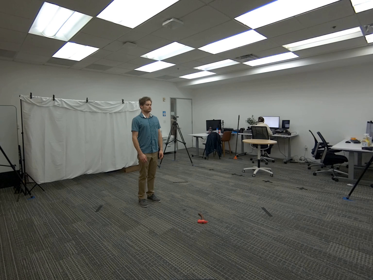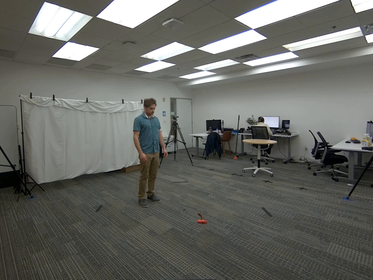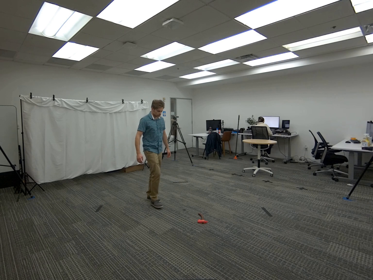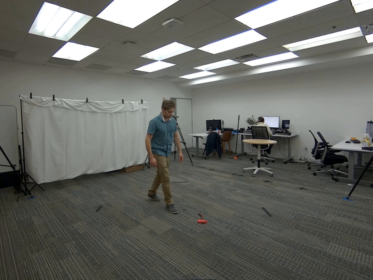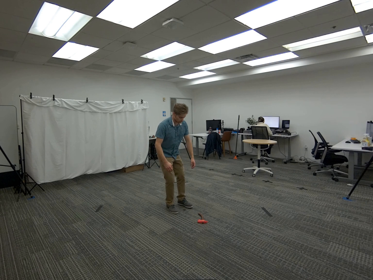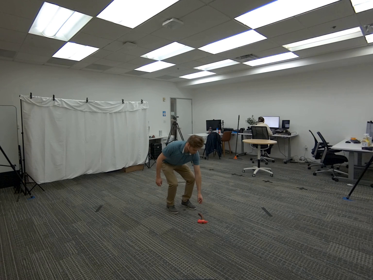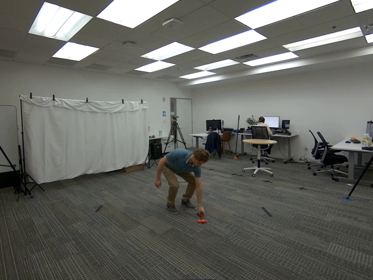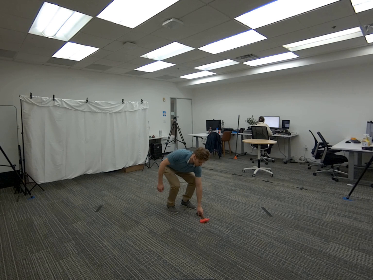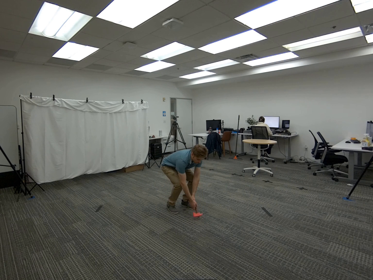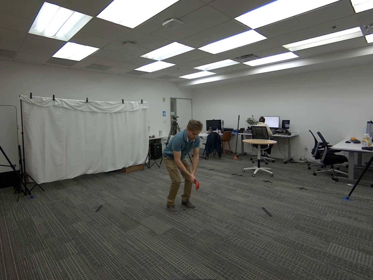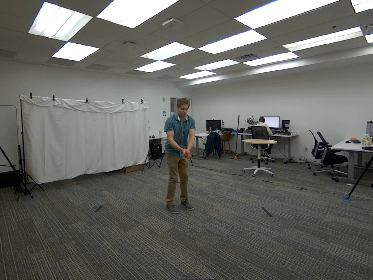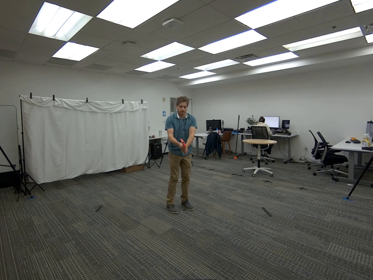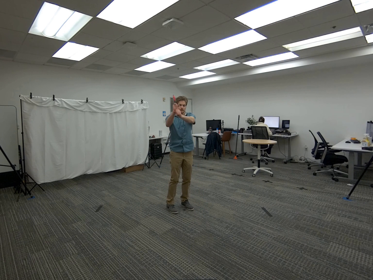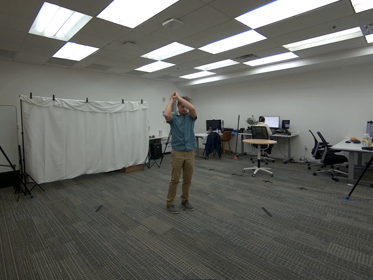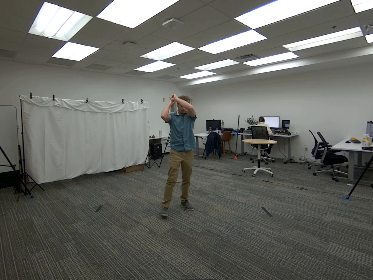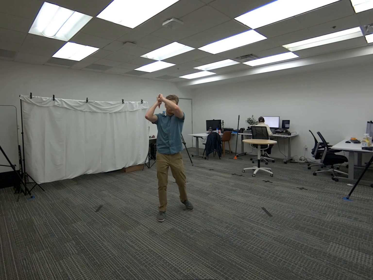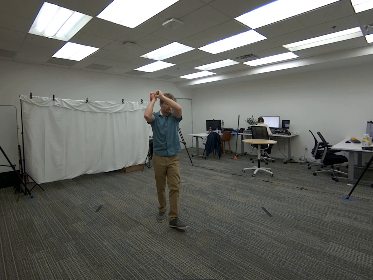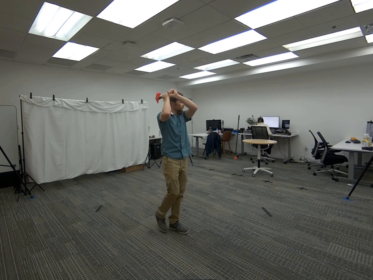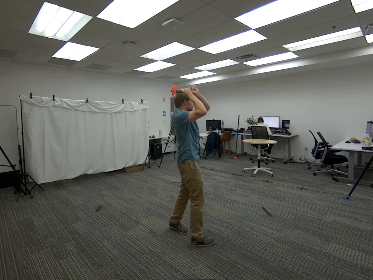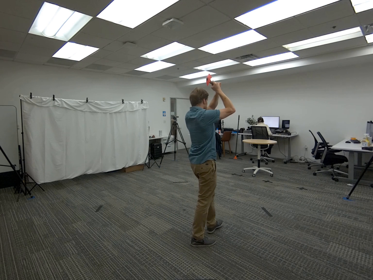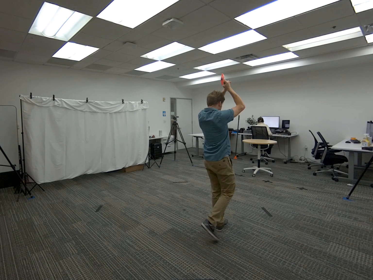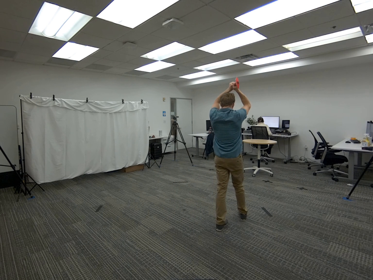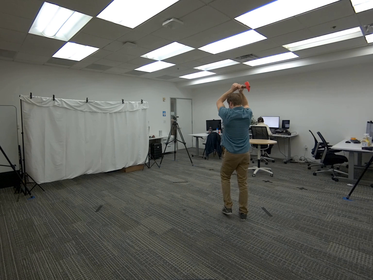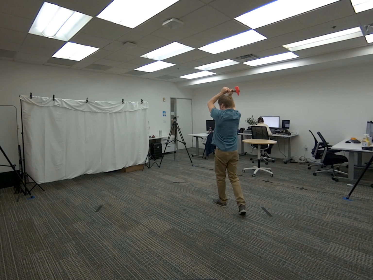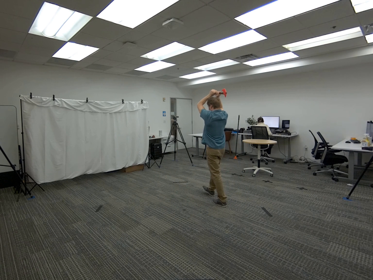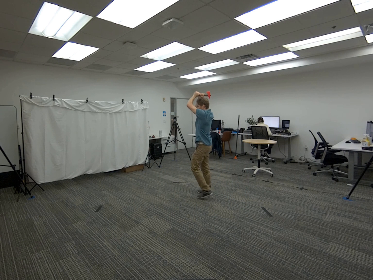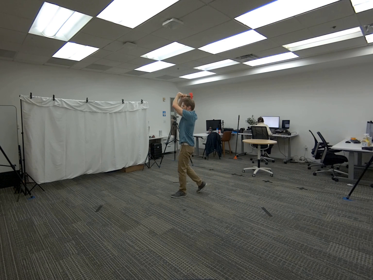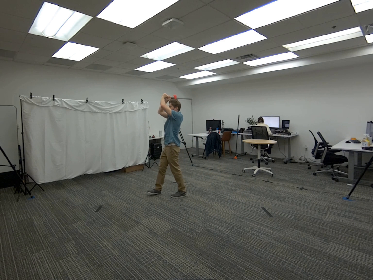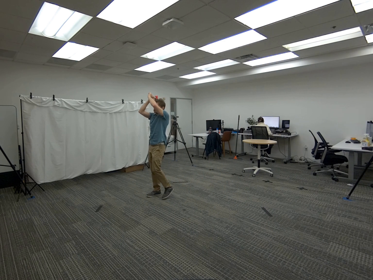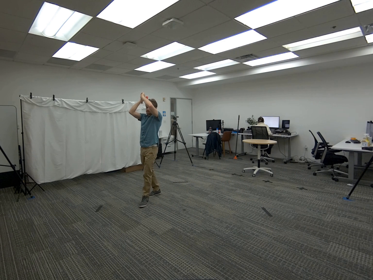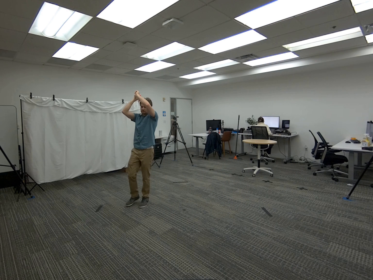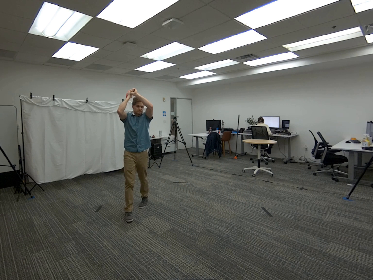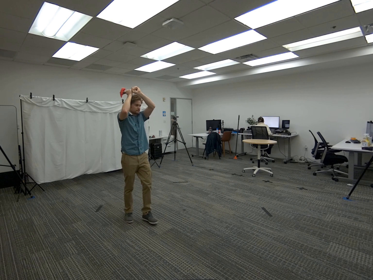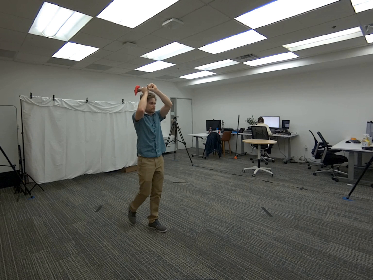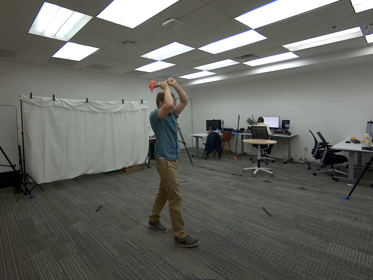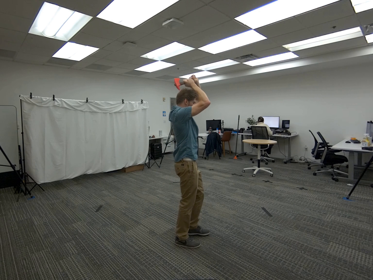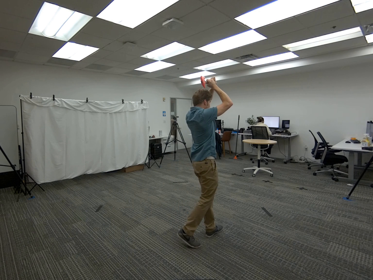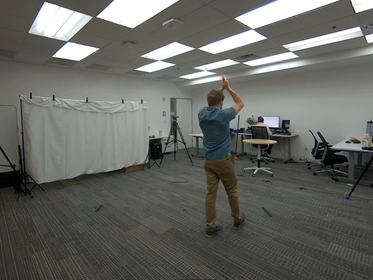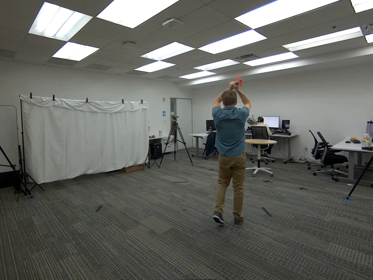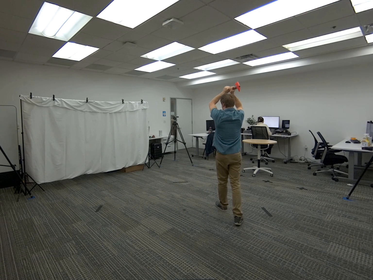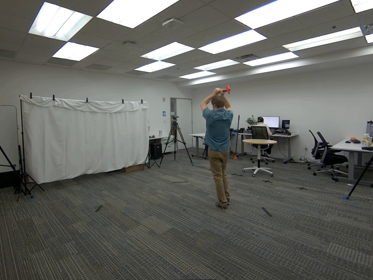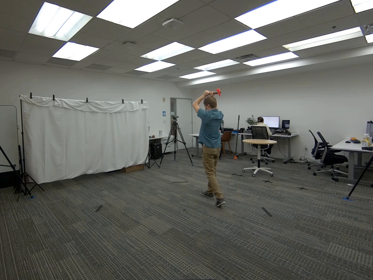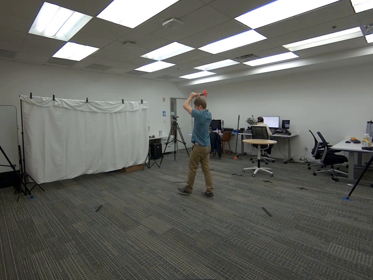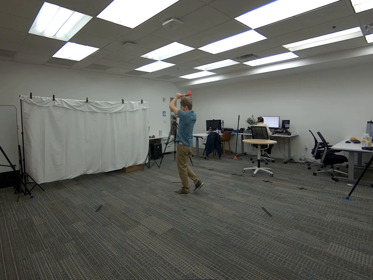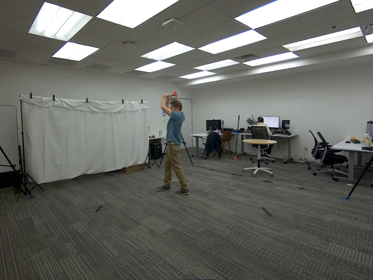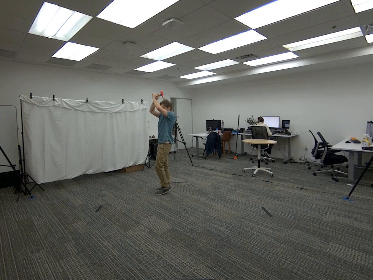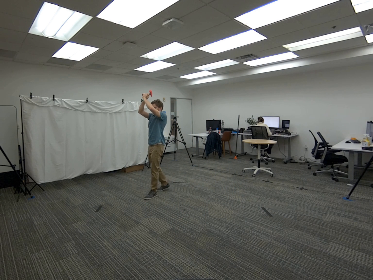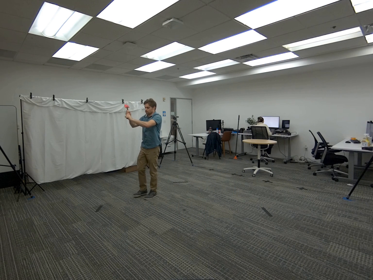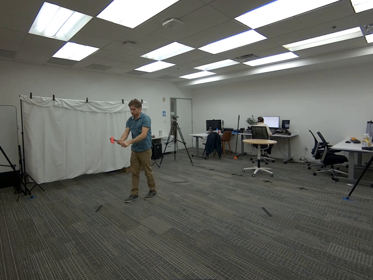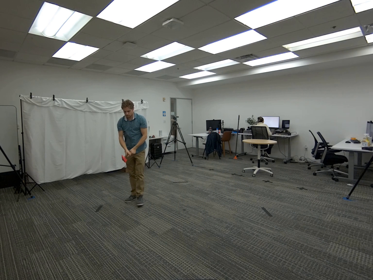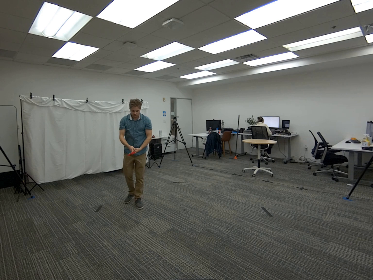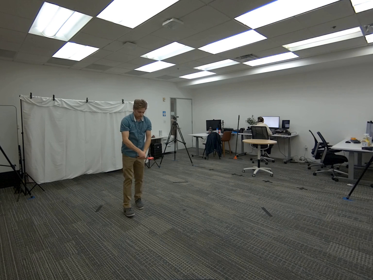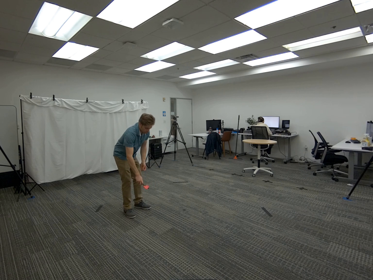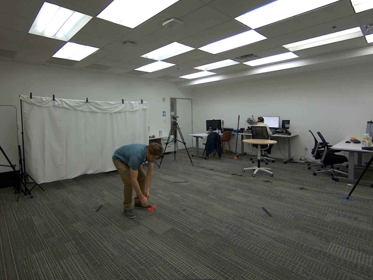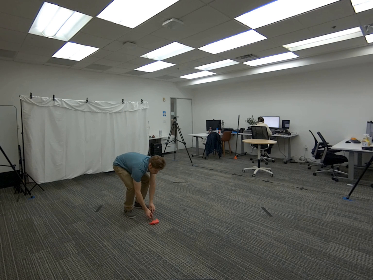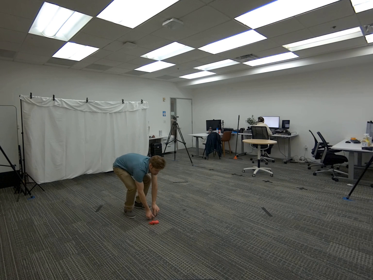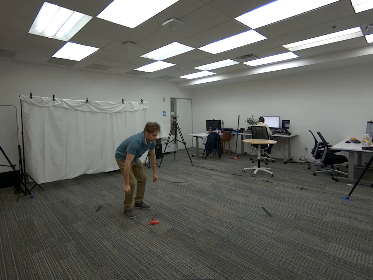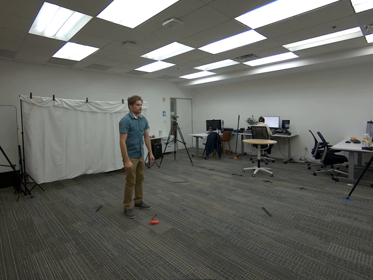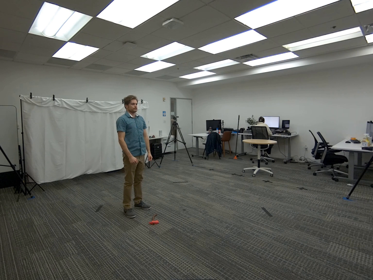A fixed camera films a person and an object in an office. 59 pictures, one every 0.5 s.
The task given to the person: Walk to the hatchet on the ground and bend down to pick it up with both hands. Raise the hatchet above your head and hold it while you walk around. Continue walking with the hatchet raised until the end of the scene. When you are finished, lower the hatchet and place it back on the ground.
